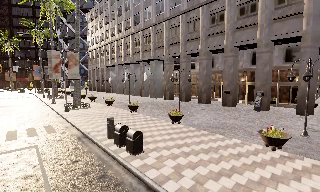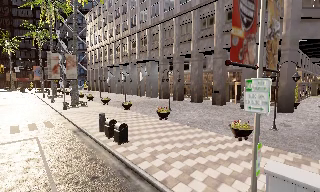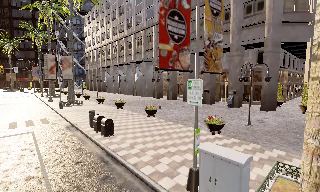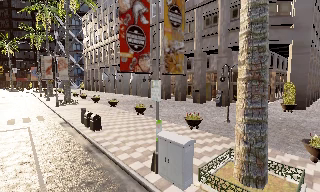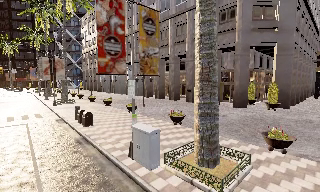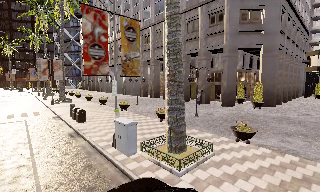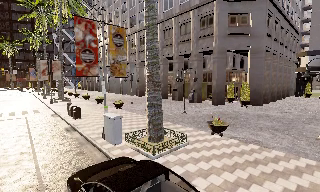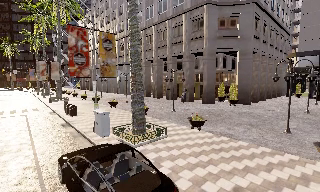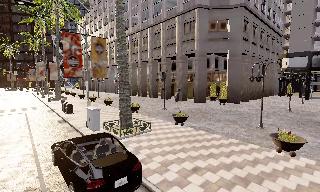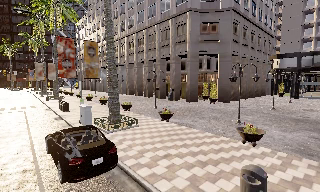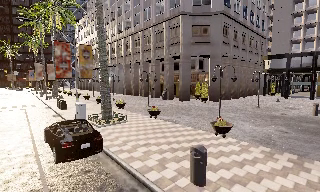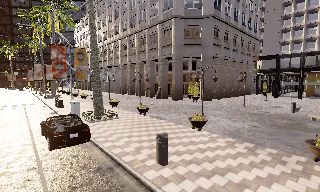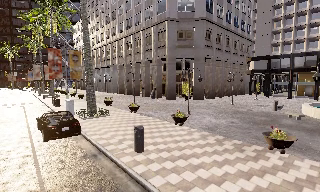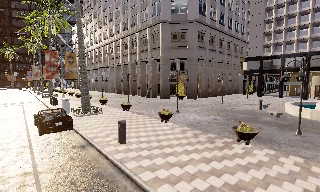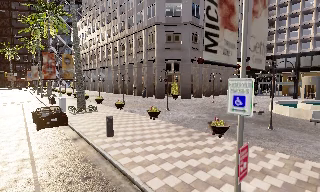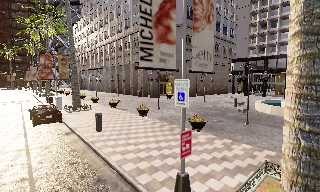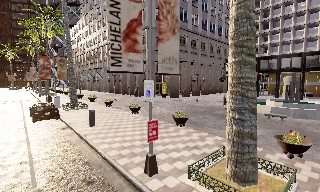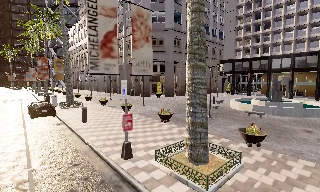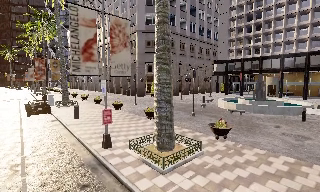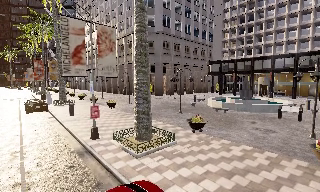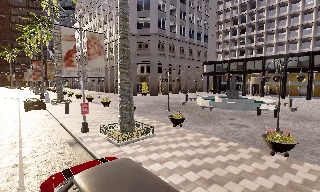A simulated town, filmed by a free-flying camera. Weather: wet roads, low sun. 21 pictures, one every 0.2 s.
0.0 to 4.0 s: The camera travels backward and to its right, about 30 m, so what stands in front gets smaller.
The film runs backward here.
